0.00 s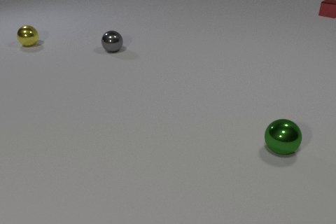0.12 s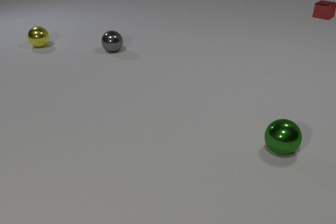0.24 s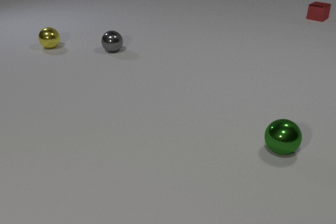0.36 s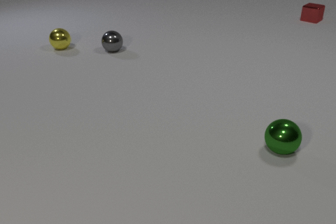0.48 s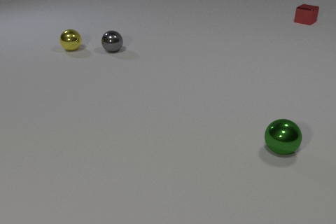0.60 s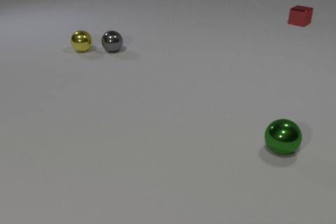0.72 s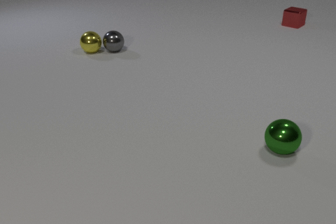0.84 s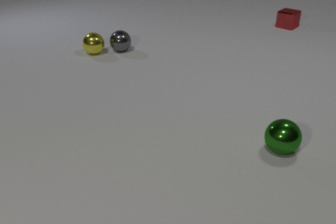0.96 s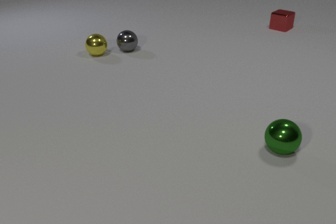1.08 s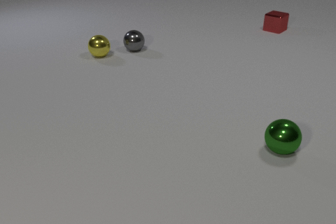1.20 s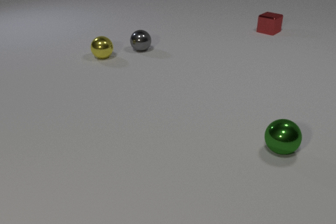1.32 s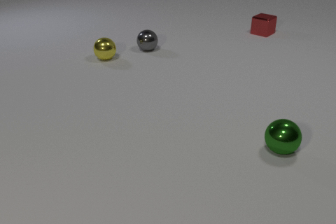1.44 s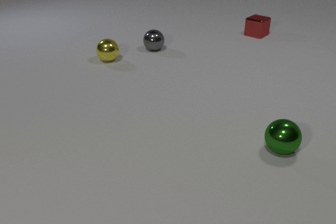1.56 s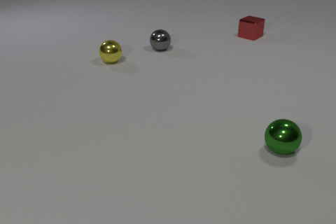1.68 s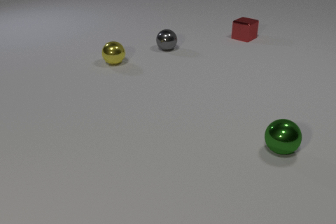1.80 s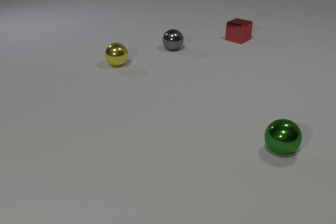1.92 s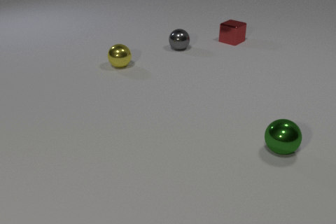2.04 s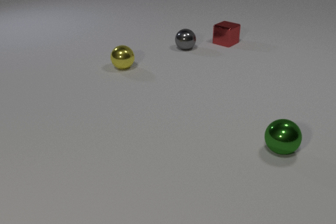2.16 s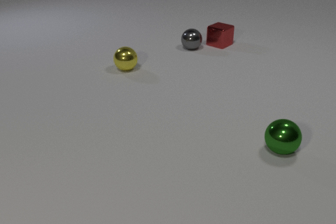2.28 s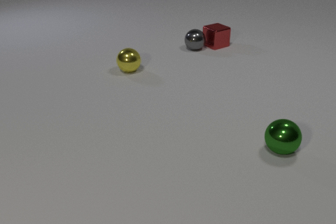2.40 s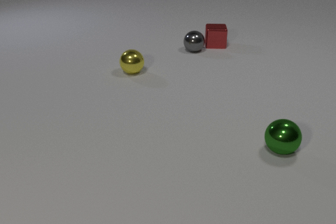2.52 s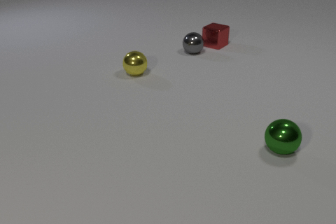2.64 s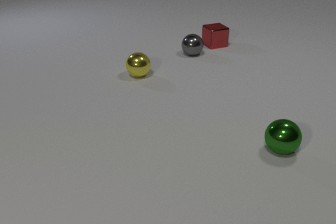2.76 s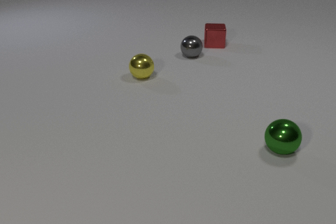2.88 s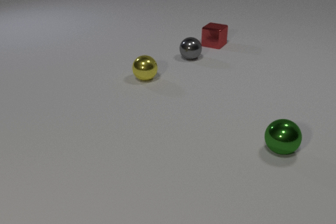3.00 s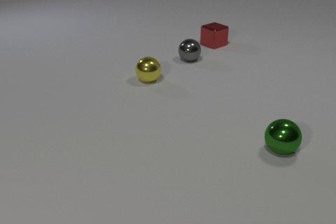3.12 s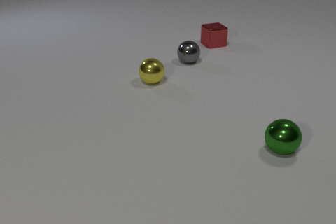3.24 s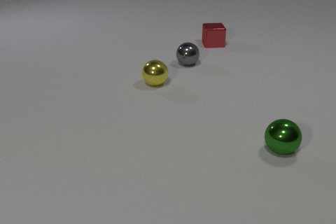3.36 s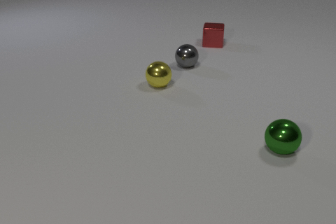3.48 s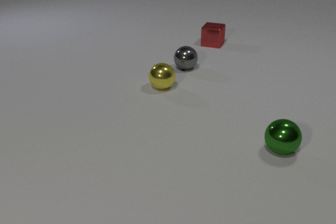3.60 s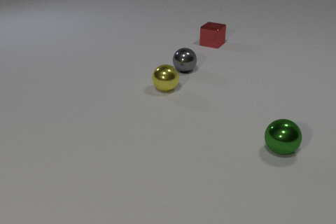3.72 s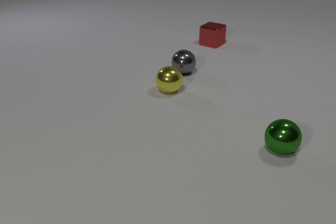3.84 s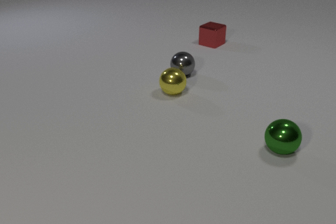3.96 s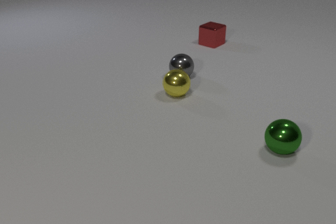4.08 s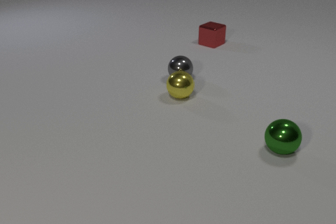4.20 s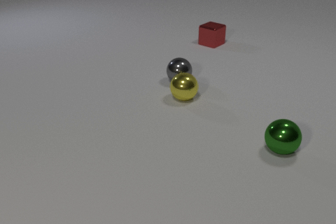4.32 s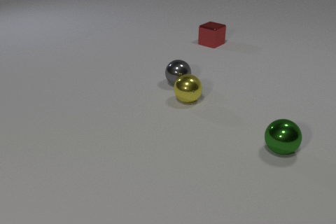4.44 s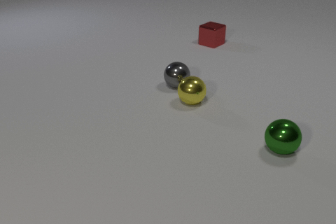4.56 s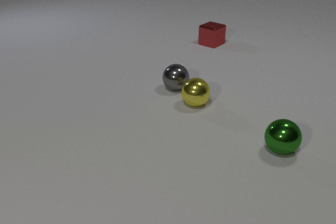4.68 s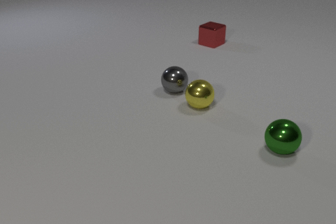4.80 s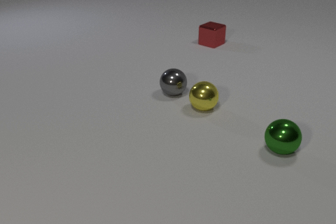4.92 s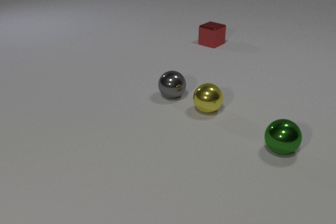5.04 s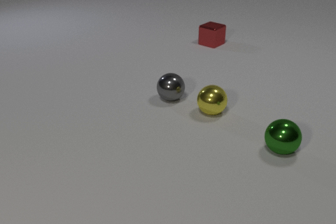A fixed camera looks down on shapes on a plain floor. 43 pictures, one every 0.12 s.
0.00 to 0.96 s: The yellow metal sphere rolls to the right and toward the camera. The gray metal sphere rolls to the right. The red metal cube slides toward the camera and to the left. The yellow metal sphere and the gray metal sphere collide.
0.96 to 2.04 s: The yellow metal sphere rolls toward the camera and to the right. The gray metal sphere rolls to the right. The red metal cube slides toward the camera and to the left.
2.04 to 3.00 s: The yellow metal sphere rolls toward the camera and to the right. The gray metal sphere rolls toward the camera. The red metal cube slides to the left and toward the camera. The gray metal sphere and the red metal cube collide.
3.00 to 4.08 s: The yellow metal sphere rolls toward the camera and to the right. The gray metal sphere rolls toward the camera. The red metal cube moves, and ends about where it began.
4.08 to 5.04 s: The yellow metal sphere rolls to the right and toward the camera. The gray metal sphere rolls toward the camera.
Are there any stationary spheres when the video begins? yes.
What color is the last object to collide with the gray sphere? red.
What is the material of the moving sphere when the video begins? metal.
